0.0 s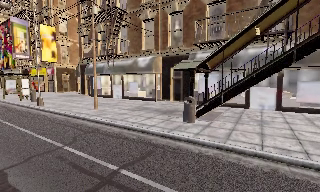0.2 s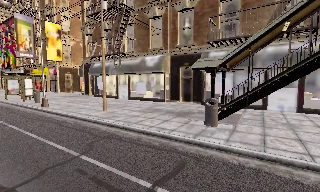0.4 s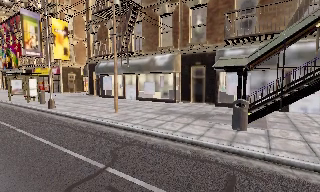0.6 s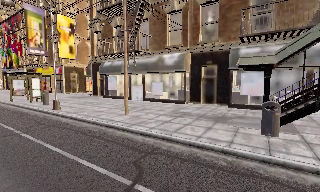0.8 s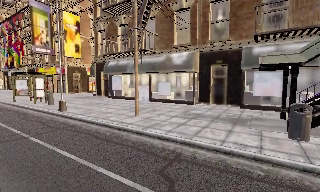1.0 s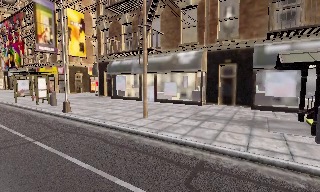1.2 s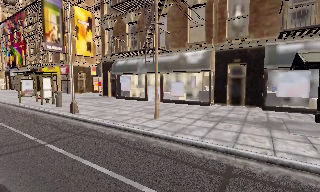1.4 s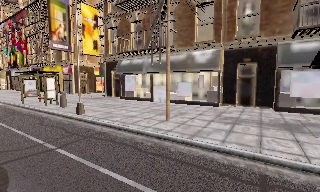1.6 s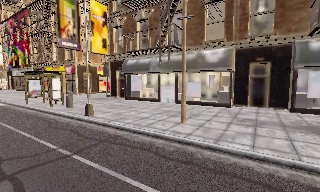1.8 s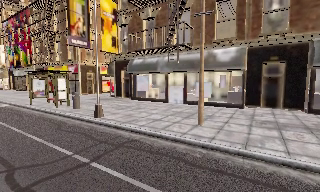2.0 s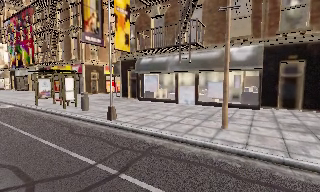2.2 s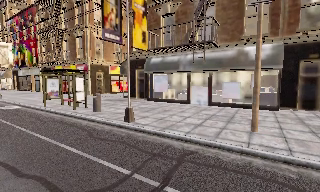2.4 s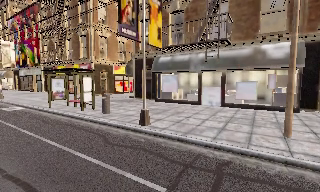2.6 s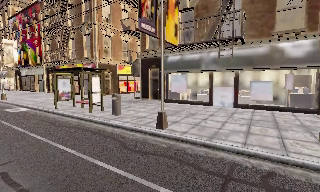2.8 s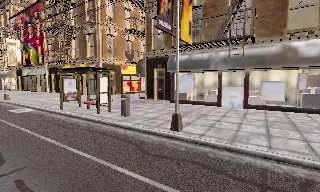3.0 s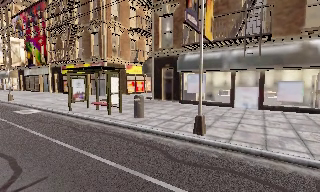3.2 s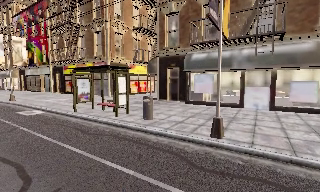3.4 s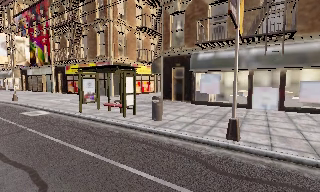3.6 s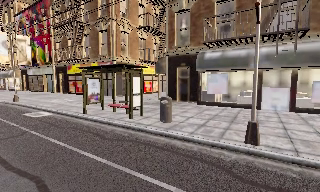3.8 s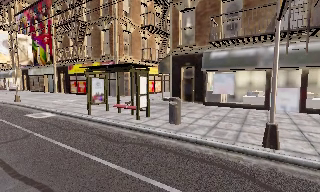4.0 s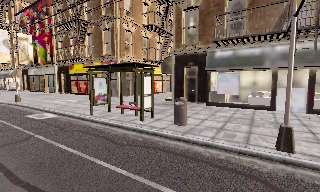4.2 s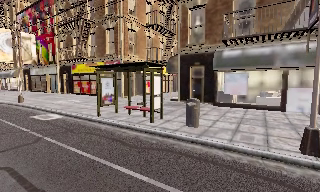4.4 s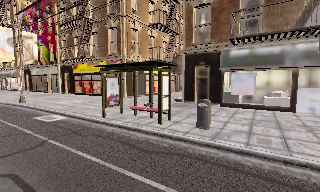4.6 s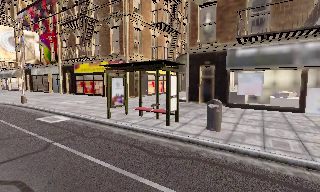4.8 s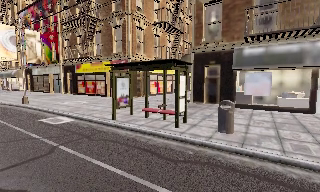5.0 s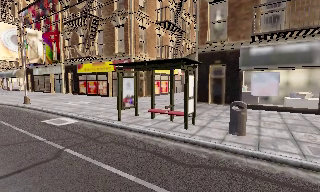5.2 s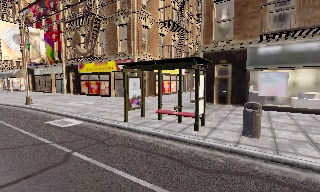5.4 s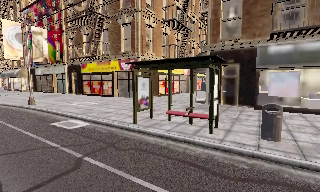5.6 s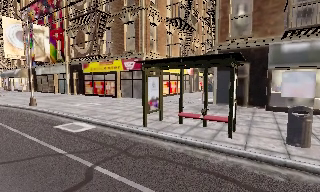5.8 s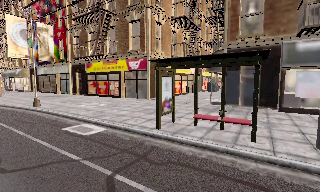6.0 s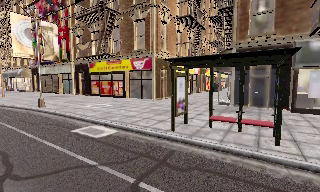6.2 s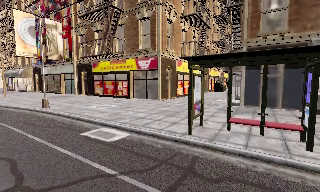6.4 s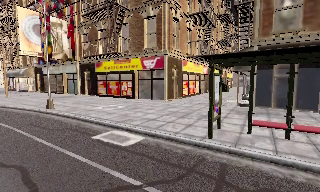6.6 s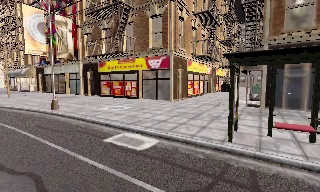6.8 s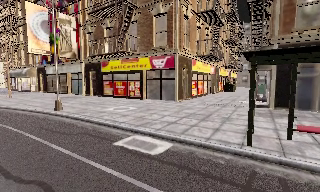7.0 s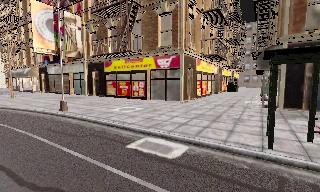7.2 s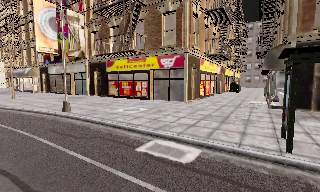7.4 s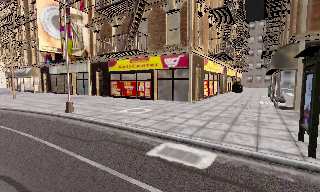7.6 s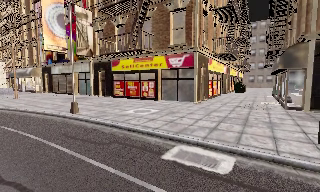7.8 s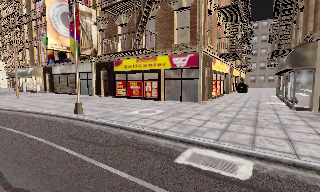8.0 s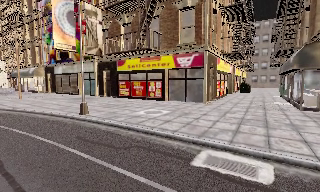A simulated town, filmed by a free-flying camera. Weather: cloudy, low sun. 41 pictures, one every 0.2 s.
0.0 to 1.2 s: The camera travels to its left and forward, about 5 m, so close, fixed things drift to the right. It loses speed.
1.2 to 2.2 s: The camera travels to its left and forward, about 4.5 m, so close, fixed things drift to the right.
2.2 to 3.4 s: The camera travels to its left and forward, about 4.5 m, so close, fixed things drift to the right. It loses speed.
3.4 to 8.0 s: The camera travels to its left and forward, about 12 m, so close, fixed things drift to the right.
The film runs forward here.
